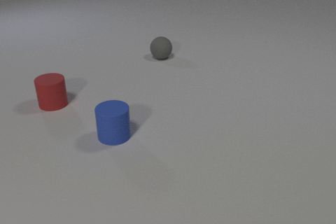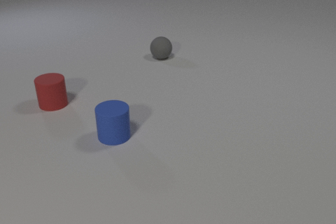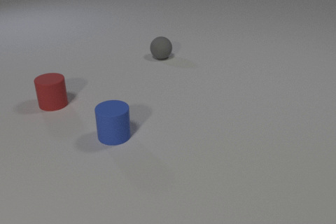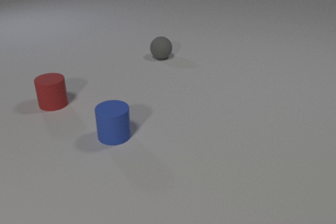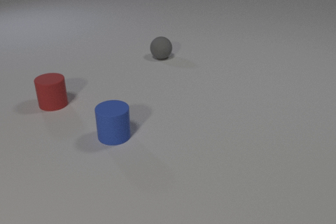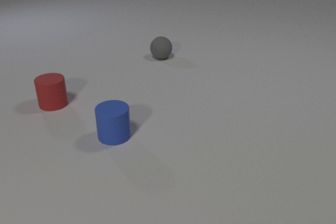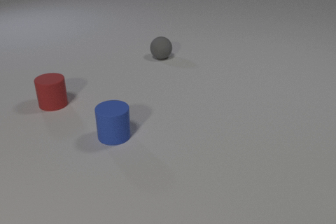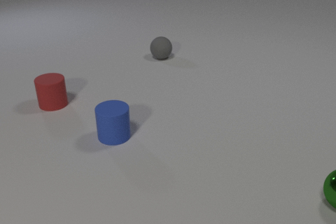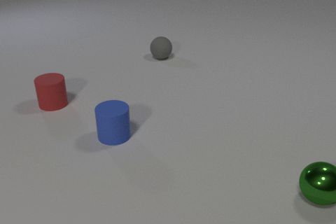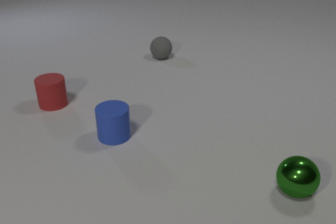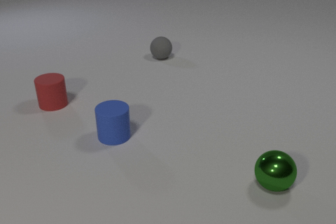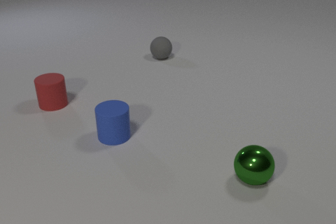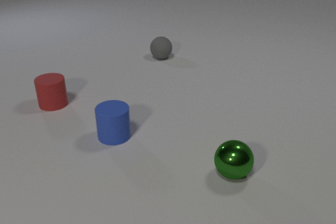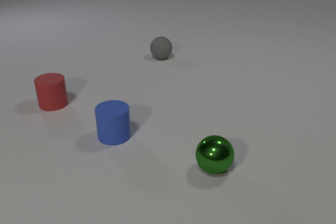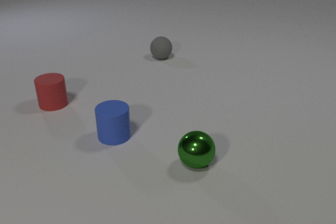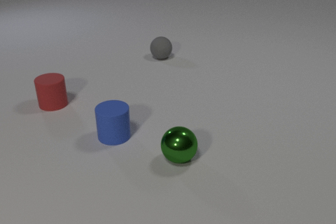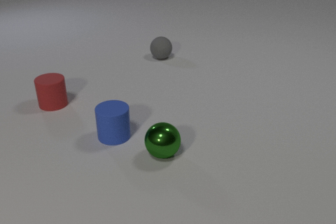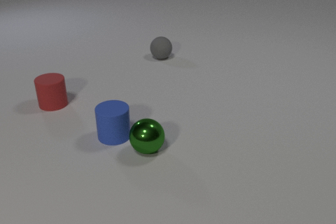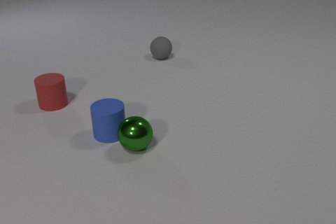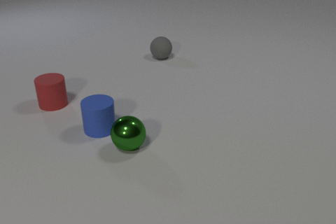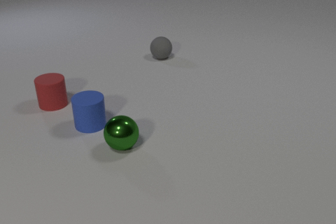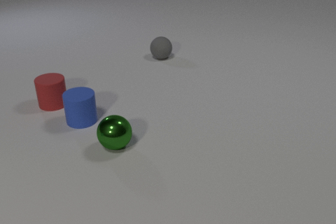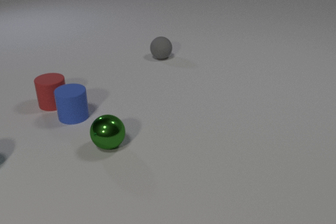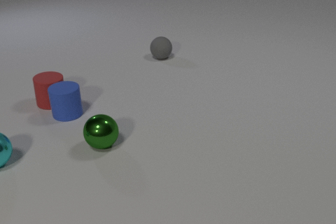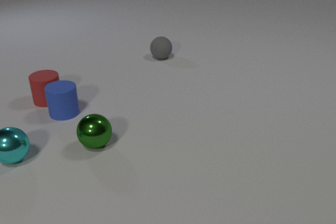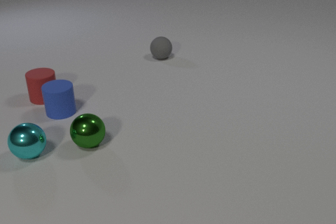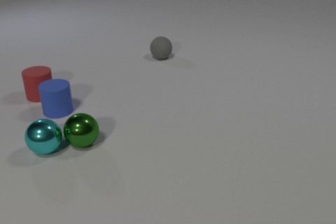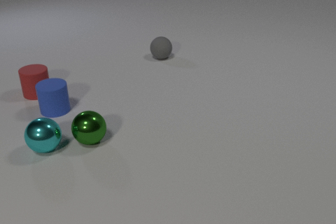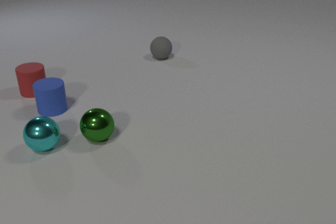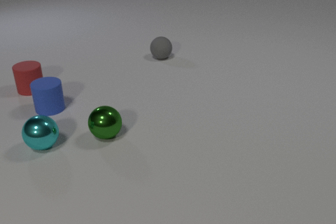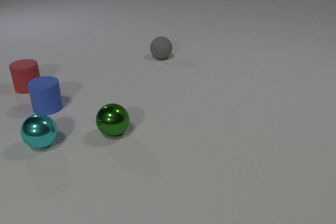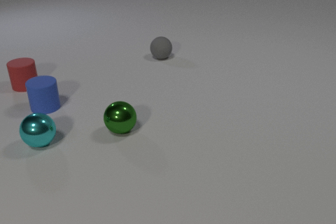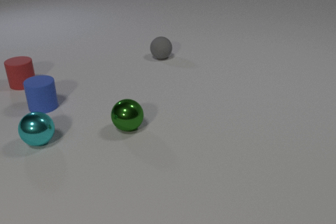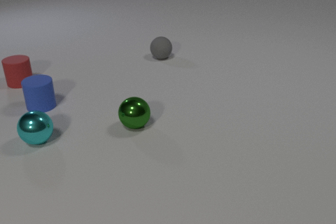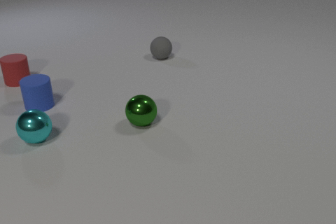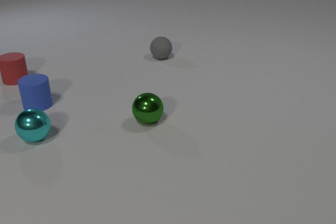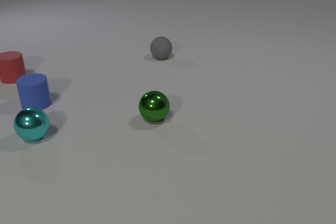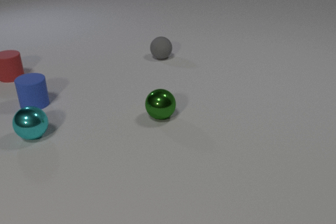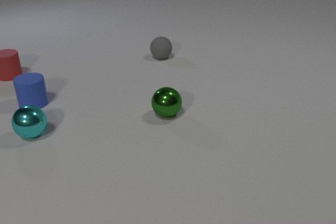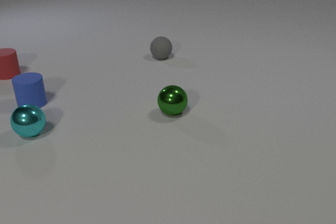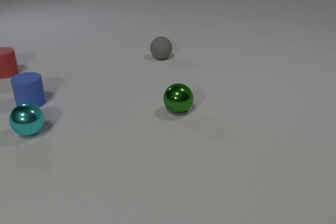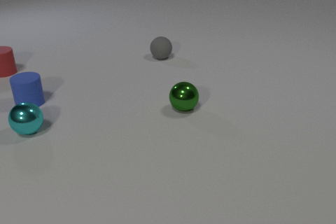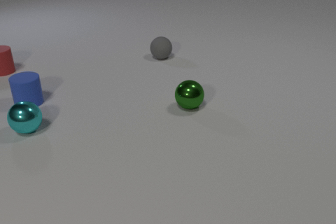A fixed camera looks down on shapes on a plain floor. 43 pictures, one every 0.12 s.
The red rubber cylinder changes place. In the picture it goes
away from the camera.
0.00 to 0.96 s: The green metal sphere comes in at the right edge, rolls to the left.
0.96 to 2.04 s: The green metal sphere rolls to the left.
2.04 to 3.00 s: The green metal sphere rolls to the left. The blue rubber cylinder slides away from the camera and to the left. The red rubber cylinder slides away from the camera and to the left. The cyan metal sphere comes in at the left edge, rolls to the right. The green metal sphere and the blue rubber cylinder collide. The blue rubber cylinder and the red rubber cylinder collide.
3.00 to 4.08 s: The green metal sphere rolls to the right and away from the camera. The blue rubber cylinder slides to the left and away from the camera. The red rubber cylinder slides away from the camera and to the left. The cyan metal sphere rolls away from the camera. The green metal sphere and the cyan metal sphere collide.
4.08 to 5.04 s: The green metal sphere rolls to the right and away from the camera. The blue rubber cylinder slides away from the camera and to the left. The red rubber cylinder slides away from the camera and to the left. The cyan metal sphere rolls away from the camera.
How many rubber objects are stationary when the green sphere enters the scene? 3.
How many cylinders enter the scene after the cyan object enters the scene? 0.
What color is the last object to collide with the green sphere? cyan.
